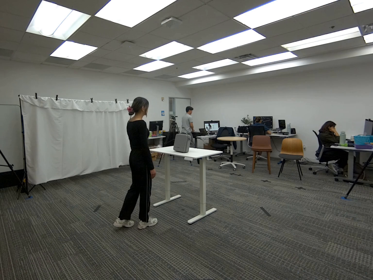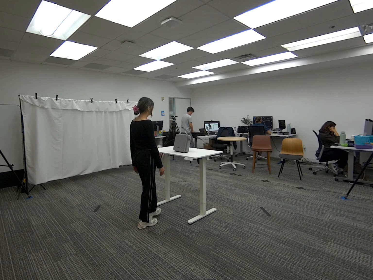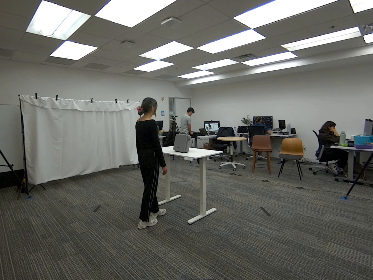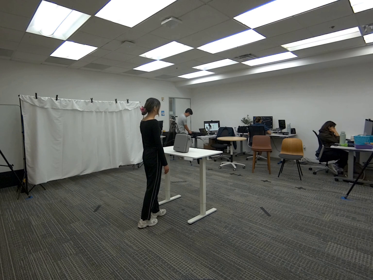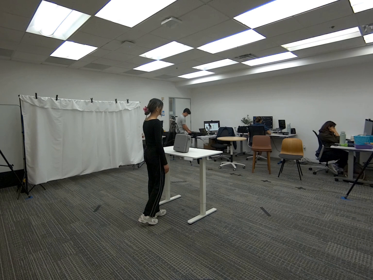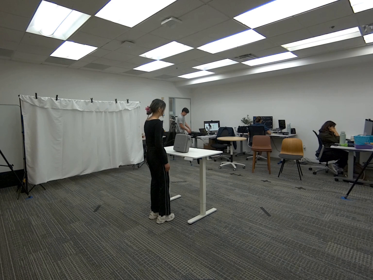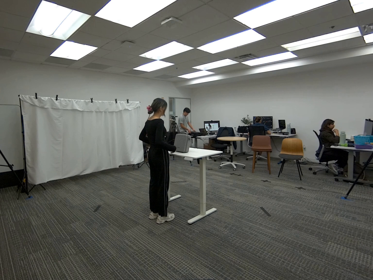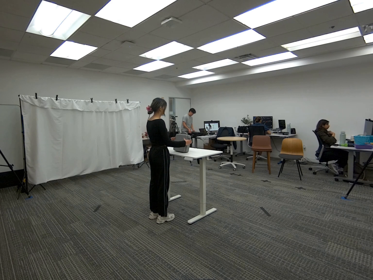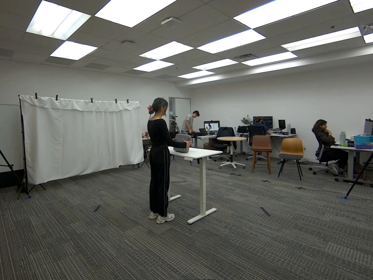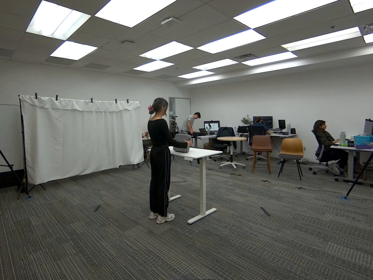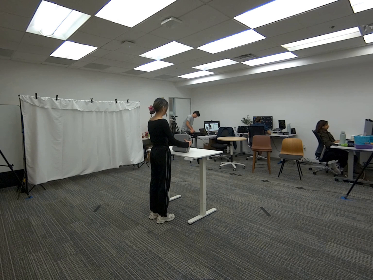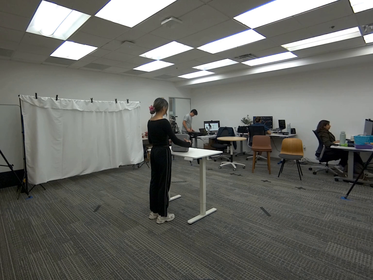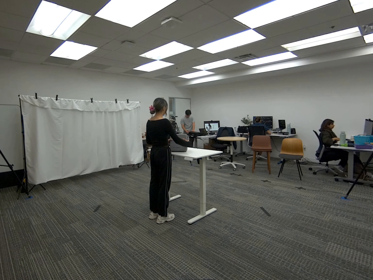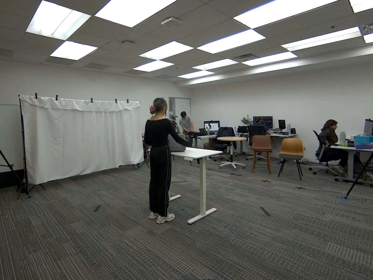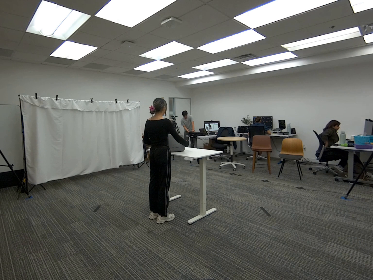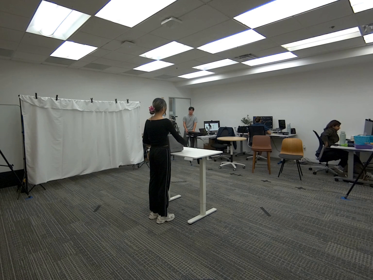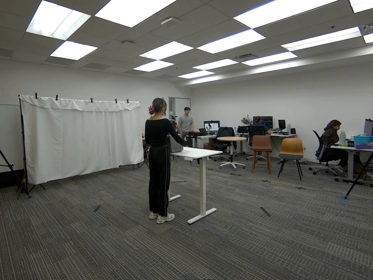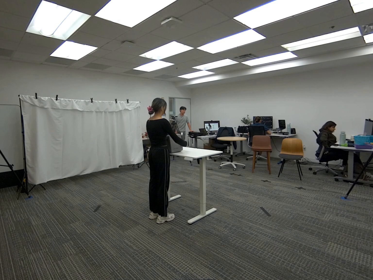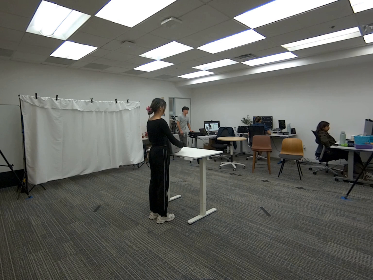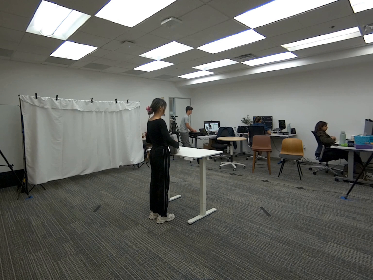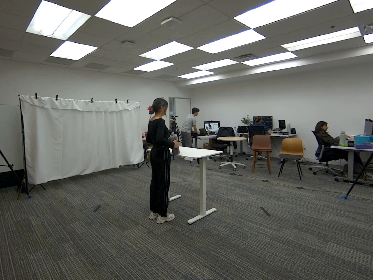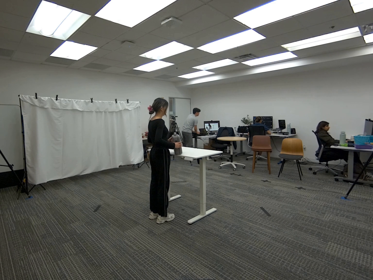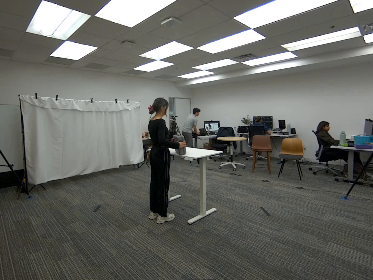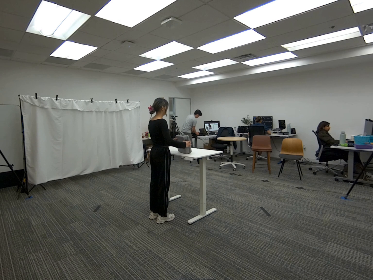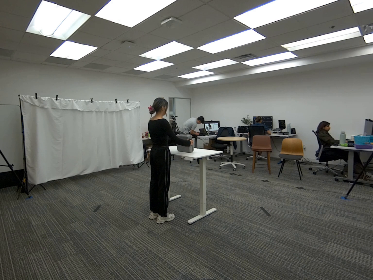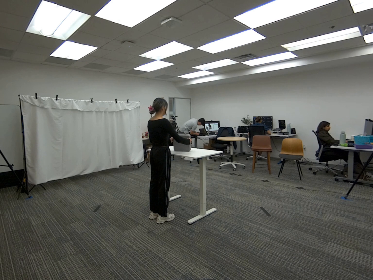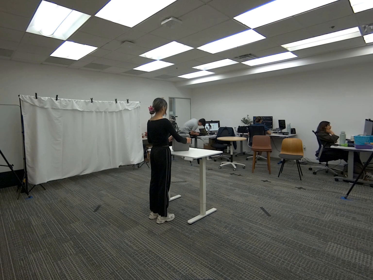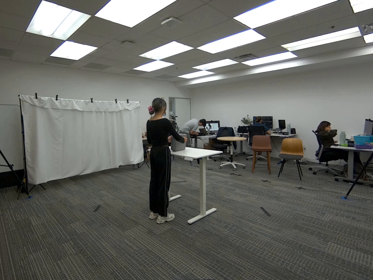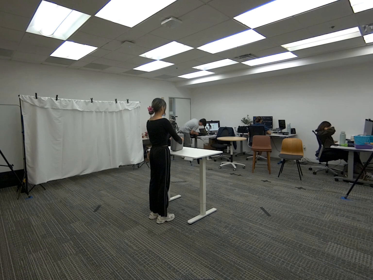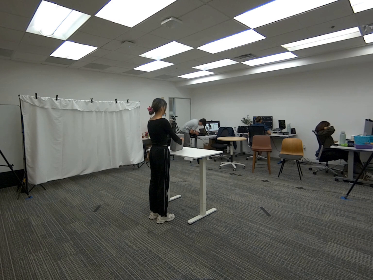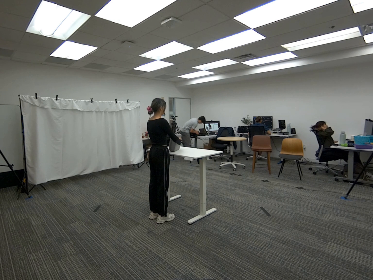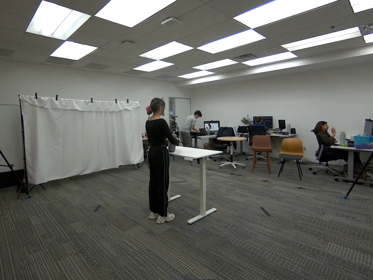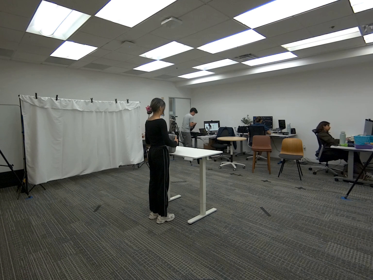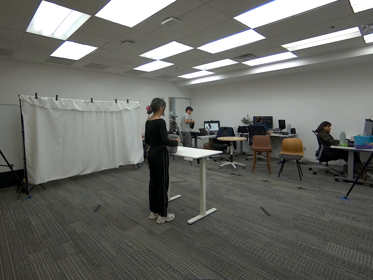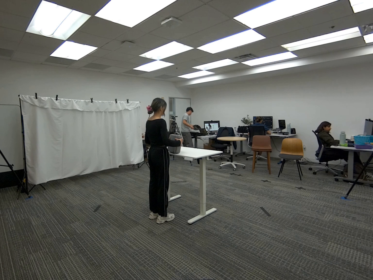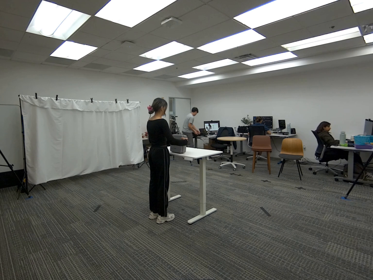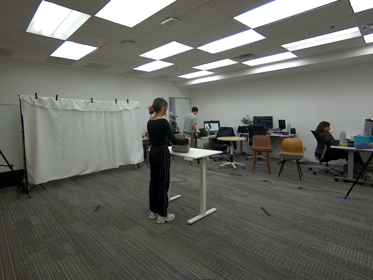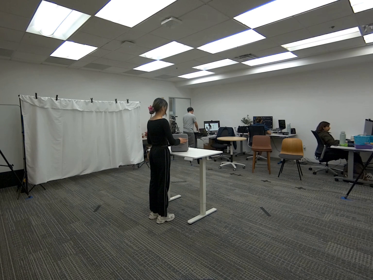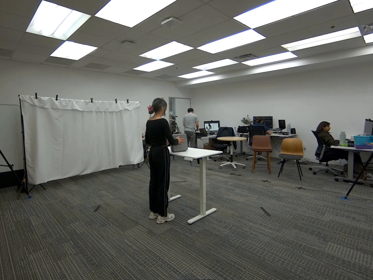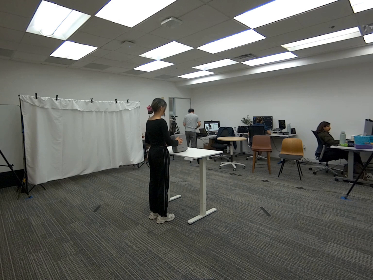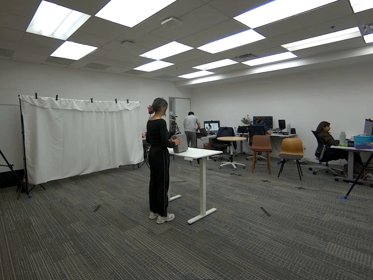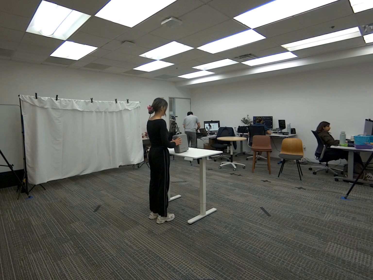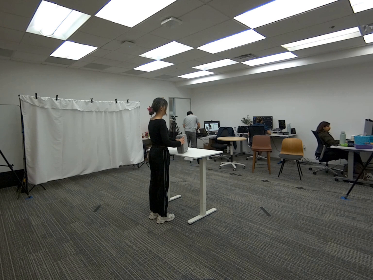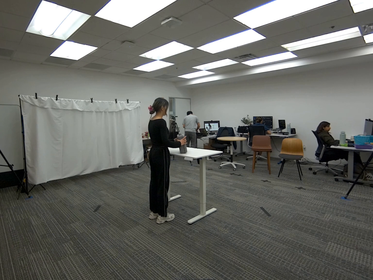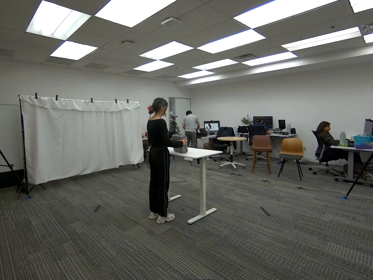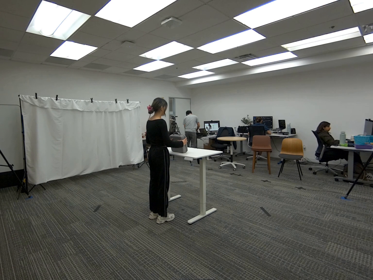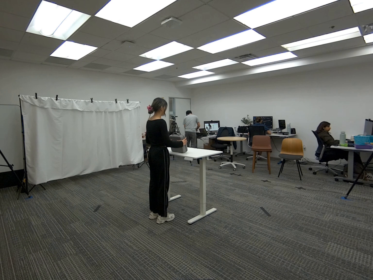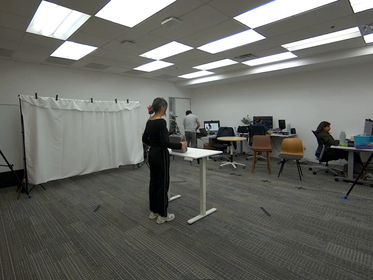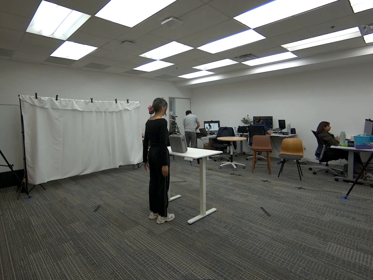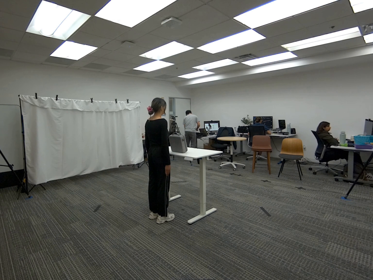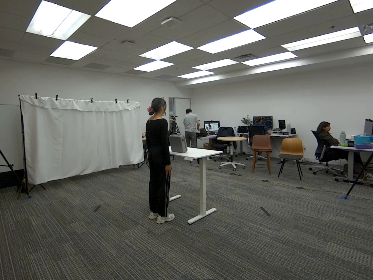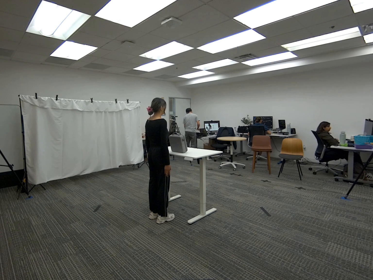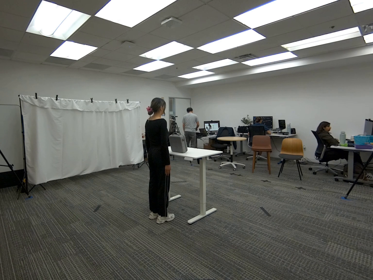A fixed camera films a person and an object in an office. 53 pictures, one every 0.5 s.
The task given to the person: Walk to the gray case on the white desk. Place both hands on the case and maintain continuous contact throughout the interaction. Using both hands together, rotate the case on all surface of the desk until the end of the sequence.
